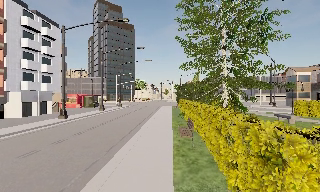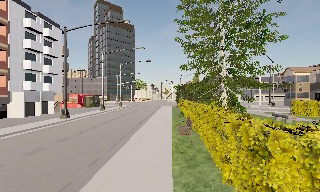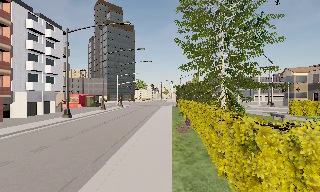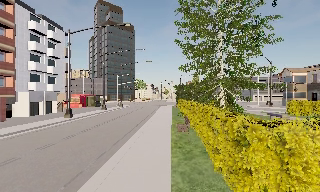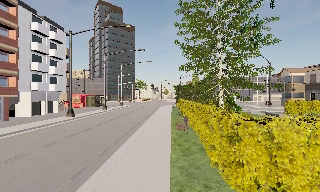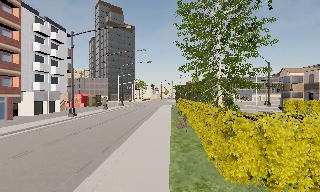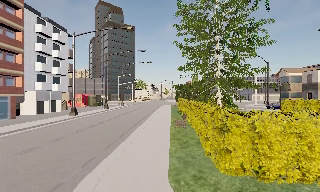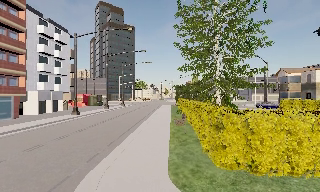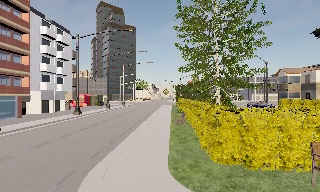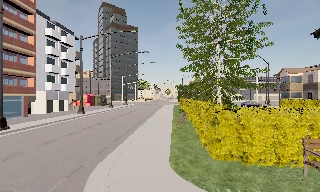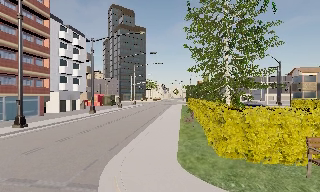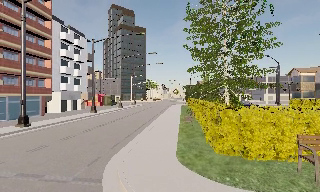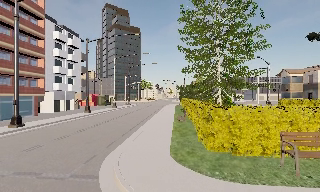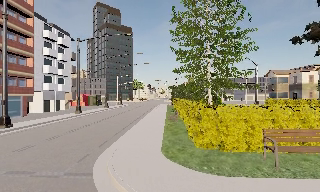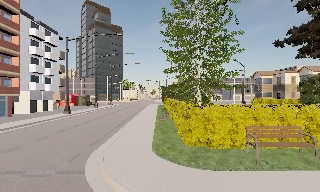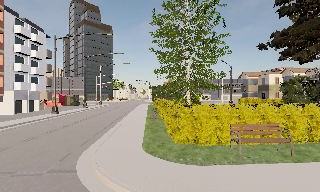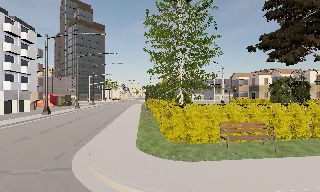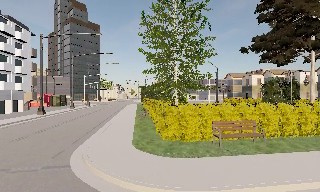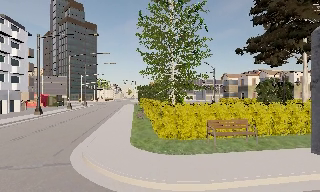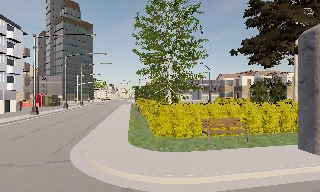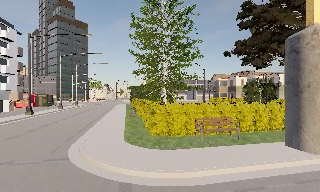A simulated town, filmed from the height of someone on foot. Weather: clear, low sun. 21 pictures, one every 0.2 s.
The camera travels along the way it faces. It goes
backward.
0.0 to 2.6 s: The camera travels backward, about 4.5 m, so what stands in front gets smaller.
2.6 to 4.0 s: The camera pans to its right, which is clockwise from overhead, by about 15 degrees. It travels backward, about 2 m, so what stands in front gets smaller.
The film runs backward here.
